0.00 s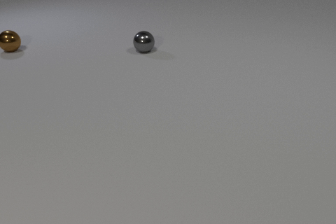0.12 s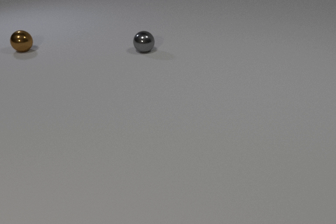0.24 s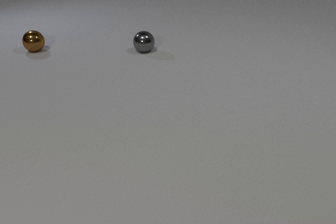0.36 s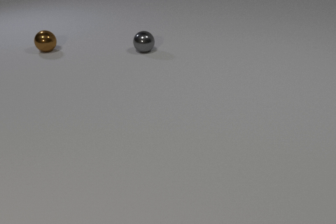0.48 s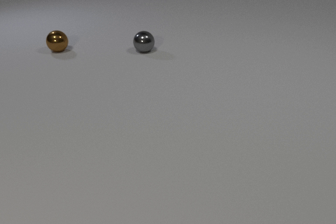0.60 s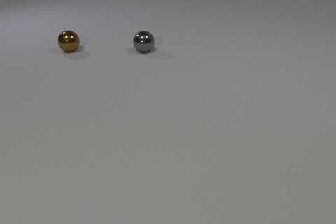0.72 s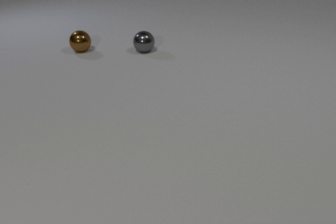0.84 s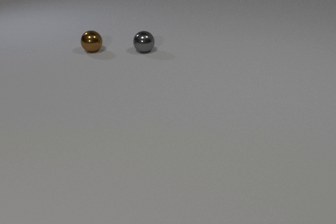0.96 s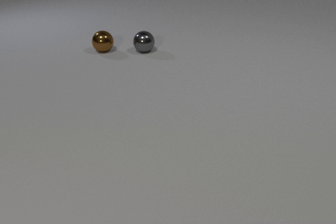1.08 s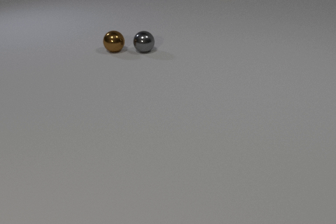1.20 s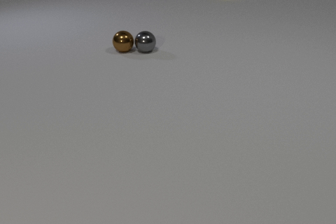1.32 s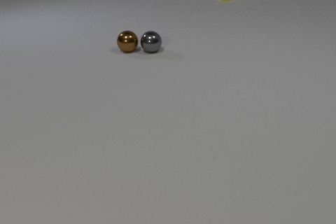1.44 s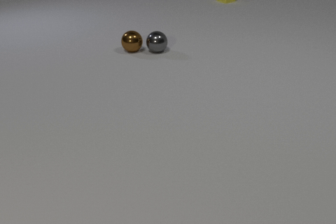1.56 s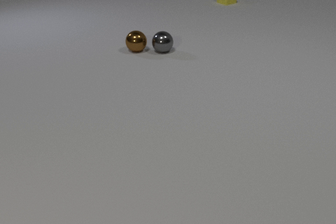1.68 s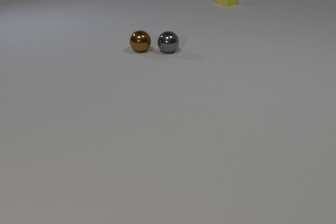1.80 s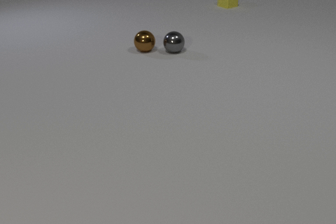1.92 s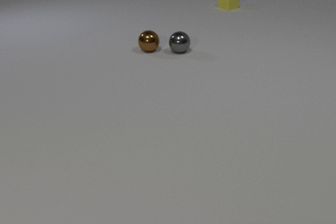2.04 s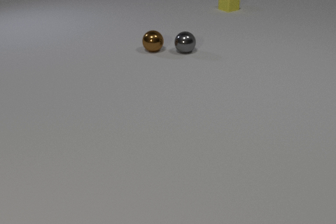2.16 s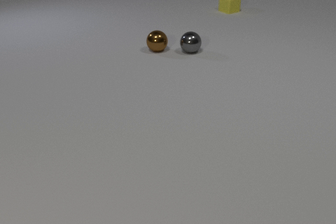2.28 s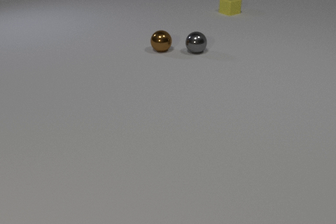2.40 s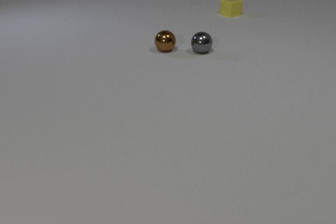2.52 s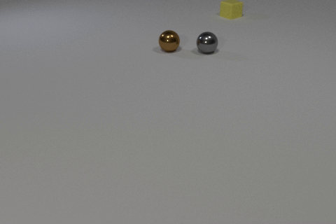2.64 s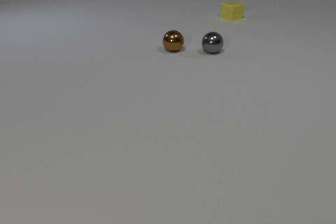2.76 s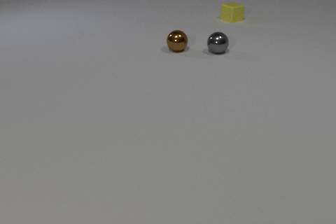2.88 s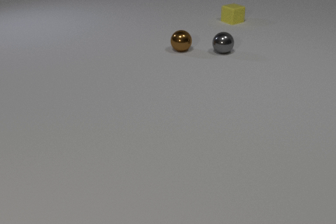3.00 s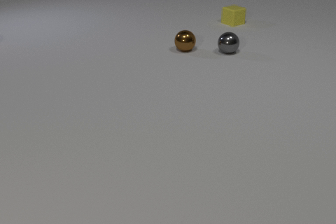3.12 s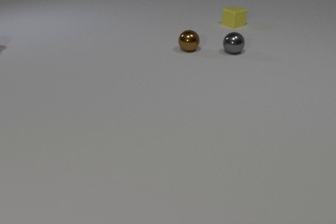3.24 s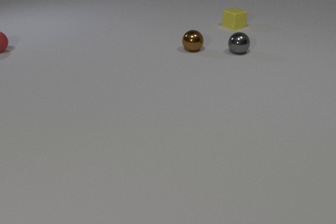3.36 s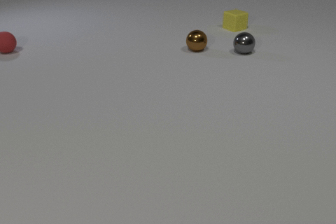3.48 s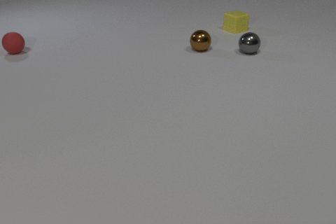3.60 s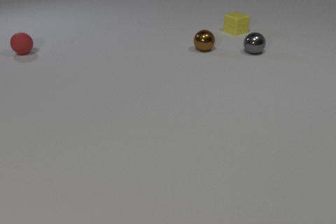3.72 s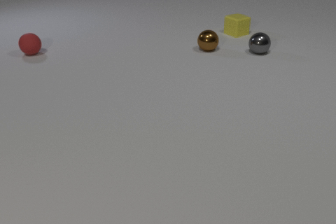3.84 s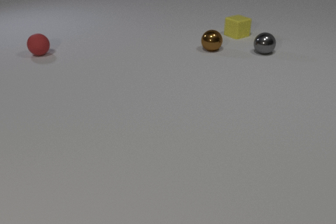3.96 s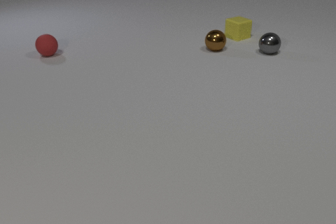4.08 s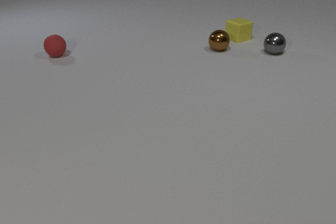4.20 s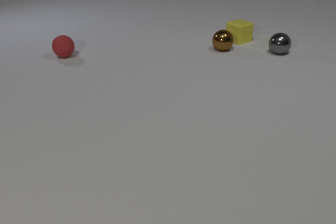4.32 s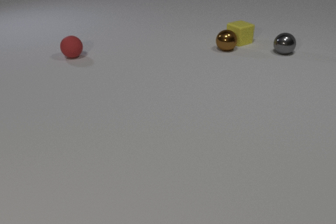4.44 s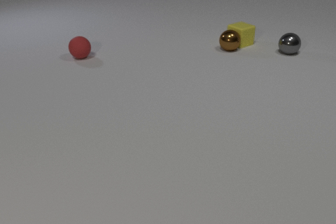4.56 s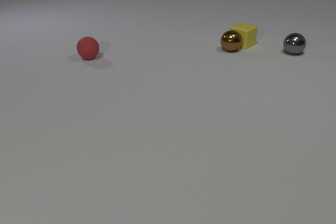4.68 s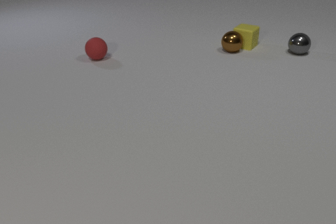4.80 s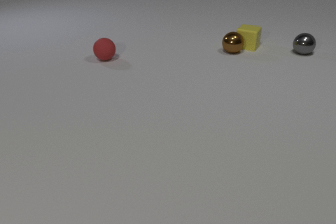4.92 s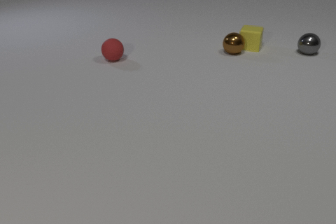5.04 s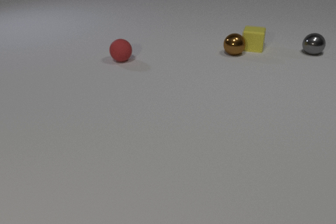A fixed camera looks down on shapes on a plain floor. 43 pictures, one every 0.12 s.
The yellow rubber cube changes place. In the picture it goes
toward the camera.
The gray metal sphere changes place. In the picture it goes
to the right.
0.00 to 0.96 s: The brown metal sphere rolls to the right.
0.96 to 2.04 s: The brown metal sphere rolls to the right. The gray metal sphere rolls to the right. The yellow rubber cube comes in at the top edge, slides toward the camera. The brown metal sphere and the gray metal sphere collide.
2.04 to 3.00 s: The brown metal sphere rolls to the right. The gray metal sphere rolls to the right. The yellow rubber cube slides toward the camera.
3.00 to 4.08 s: The brown metal sphere rolls to the right. The gray metal sphere rolls to the right. The yellow rubber cube slides toward the camera. The red rubber sphere comes in at the left edge, rolls to the right and toward the camera.
4.08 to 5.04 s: The brown metal sphere rolls to the right and toward the camera. The gray metal sphere rolls to the right. The yellow rubber cube slides toward the camera and to the right, spins so that its near face slides to the right, counterclockwise seen from above. The red rubber sphere rolls to the right and toward the camera. The brown metal sphere and the yellow rubber cube collide.
How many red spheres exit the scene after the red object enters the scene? 0.
What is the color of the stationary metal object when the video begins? gray.
What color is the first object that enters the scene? yellow.
